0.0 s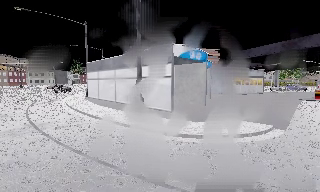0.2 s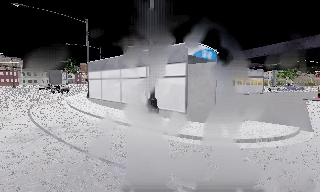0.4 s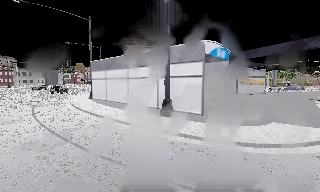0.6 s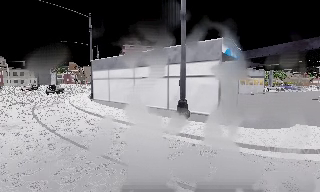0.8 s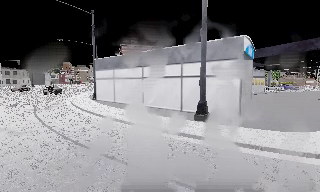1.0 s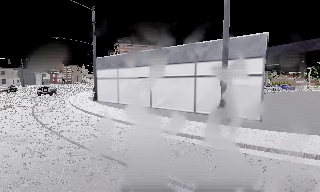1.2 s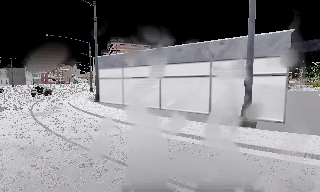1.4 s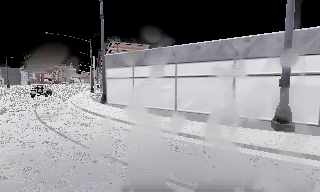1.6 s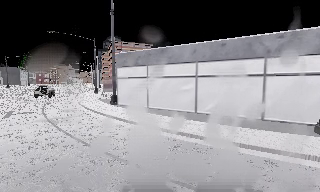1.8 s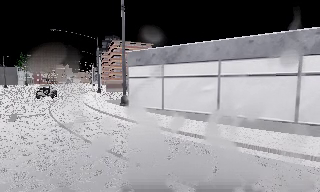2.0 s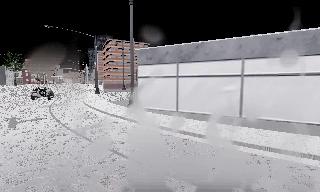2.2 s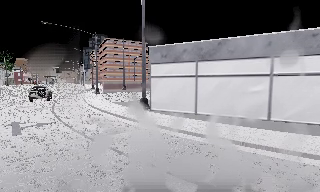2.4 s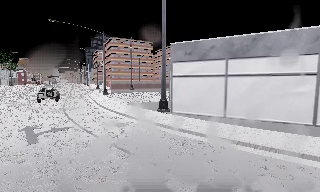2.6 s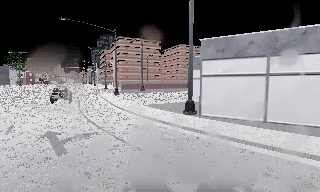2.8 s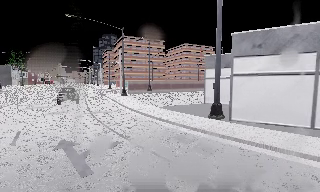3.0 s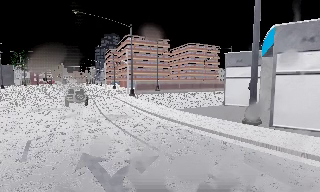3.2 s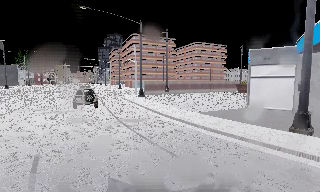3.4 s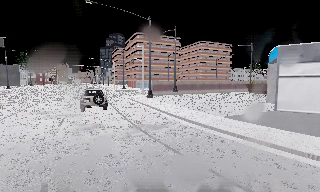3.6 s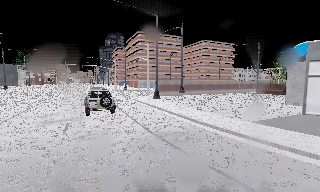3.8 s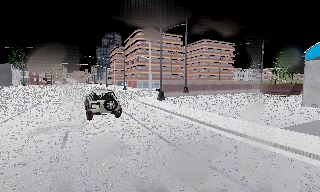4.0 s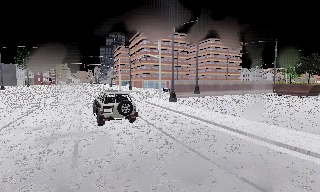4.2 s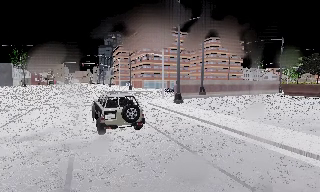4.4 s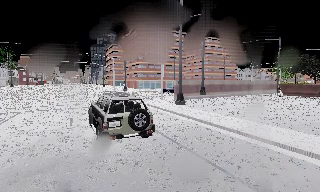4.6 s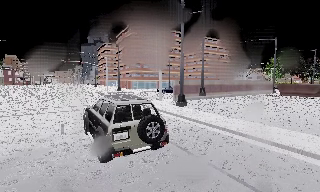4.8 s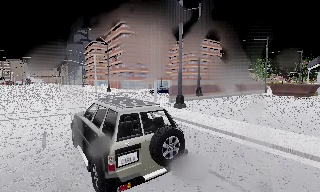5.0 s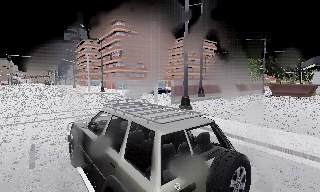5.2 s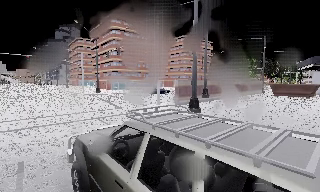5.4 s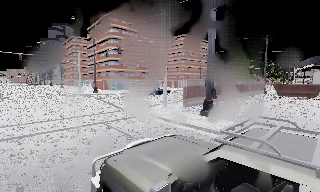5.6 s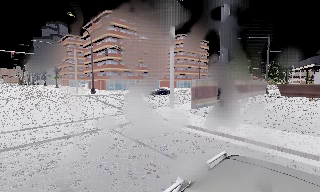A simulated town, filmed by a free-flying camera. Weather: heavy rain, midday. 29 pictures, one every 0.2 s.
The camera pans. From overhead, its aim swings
clockwise.
0.0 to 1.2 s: The camera pans to its right, which is clockwise from overhead, by about 10 degrees. It travels to its left and forward, about 8 m, so close, fixed things drift to the right.
1.2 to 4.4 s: The camera travels to its left and forward, about 25 m, so close, fixed things drift to the right.
4.4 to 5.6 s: The camera pans to its right, which is clockwise from overhead, by about 15 degrees. It travels forward and to its left, about 8 m, so what stands in front looms larger.
The film runs forward here.
